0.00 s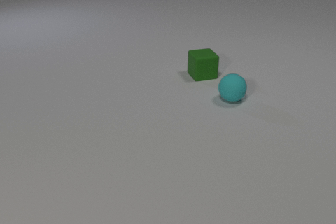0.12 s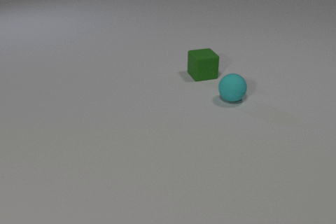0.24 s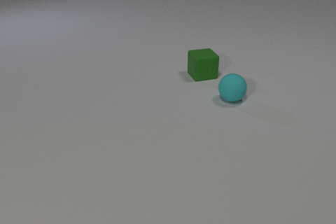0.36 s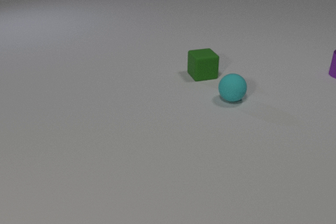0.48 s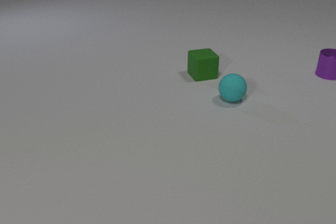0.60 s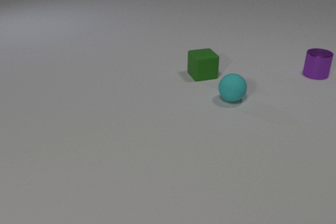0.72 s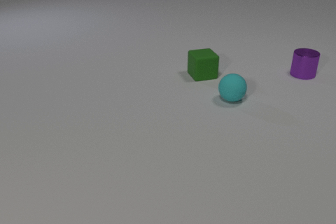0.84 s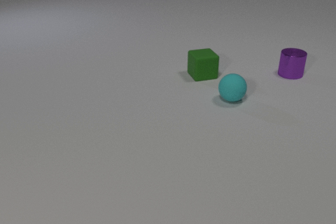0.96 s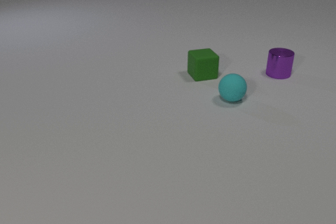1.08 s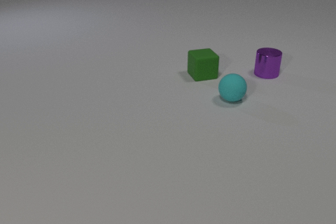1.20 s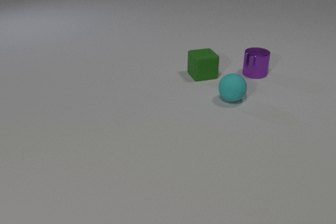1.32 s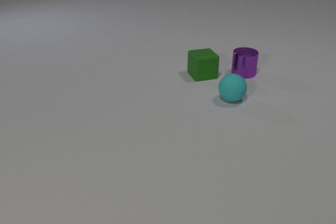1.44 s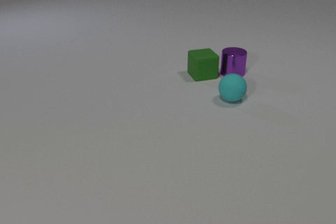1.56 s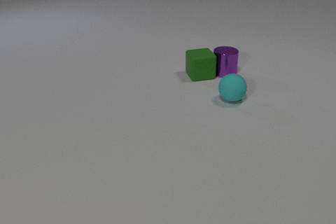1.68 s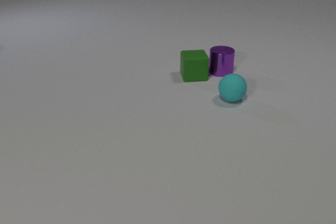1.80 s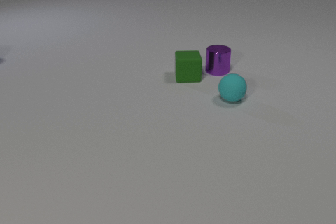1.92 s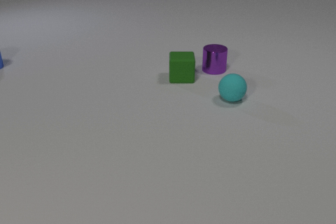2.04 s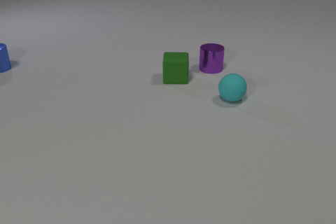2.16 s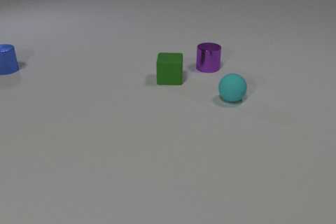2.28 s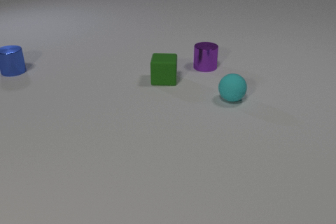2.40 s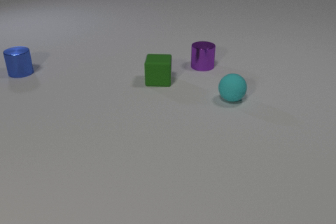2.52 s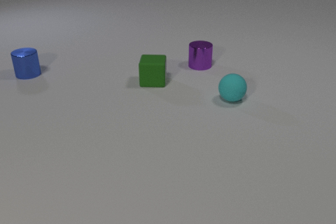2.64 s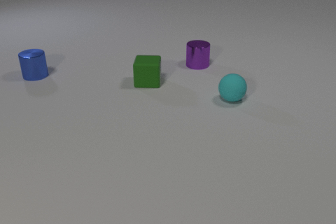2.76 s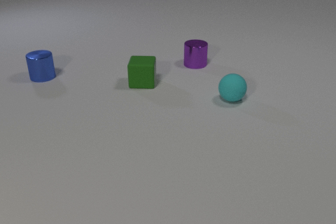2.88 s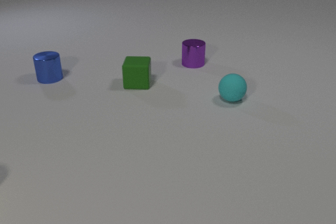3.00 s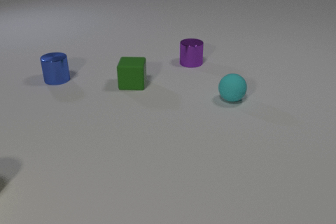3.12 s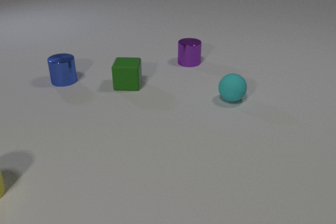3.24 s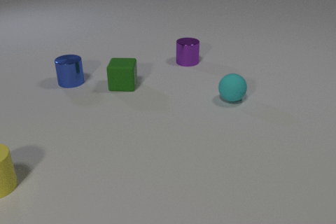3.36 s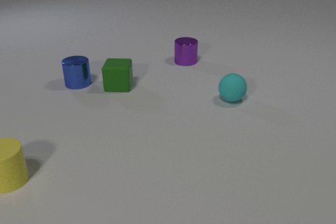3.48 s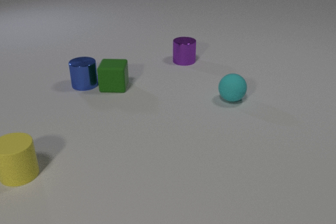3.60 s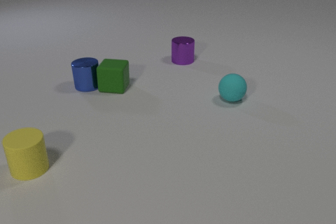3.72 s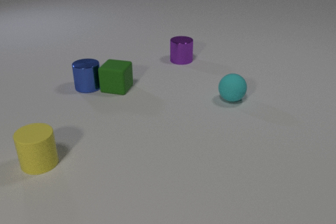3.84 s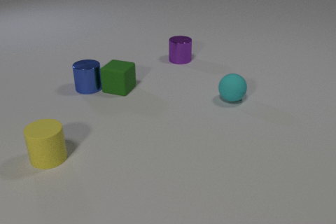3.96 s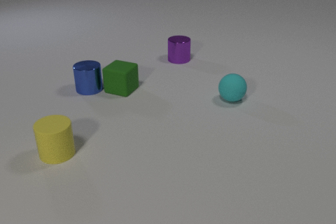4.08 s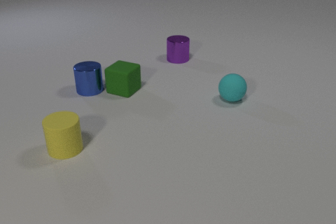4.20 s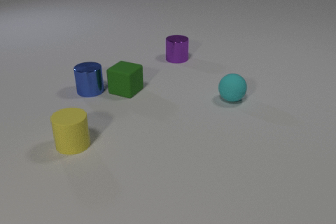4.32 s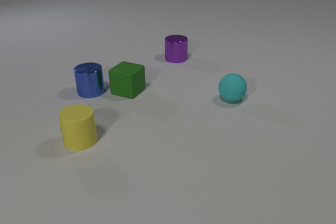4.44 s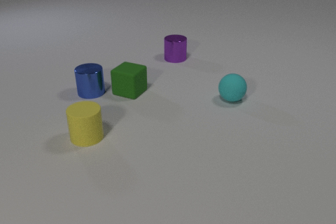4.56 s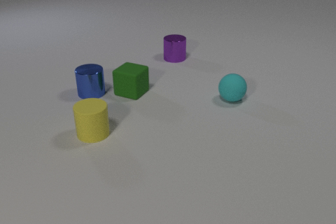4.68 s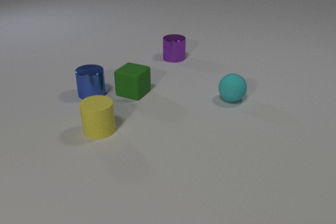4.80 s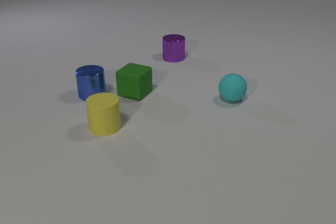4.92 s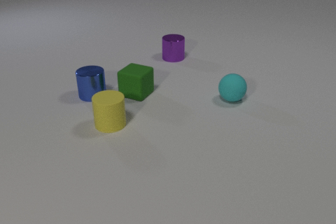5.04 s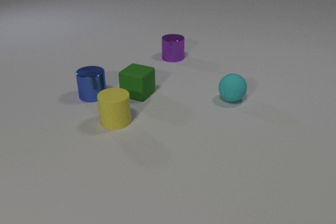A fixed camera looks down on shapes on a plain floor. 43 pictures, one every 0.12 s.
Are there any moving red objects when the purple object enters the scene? no.
How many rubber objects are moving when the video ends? 2.
Are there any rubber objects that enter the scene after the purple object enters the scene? yes.
0.00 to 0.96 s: The purple metal cylinder comes in at the right edge, slides to the left.
0.96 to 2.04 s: The purple metal cylinder slides to the left. The green rubber cube slides to the left. The blue metal cylinder comes in at the left edge, slides toward the camera and to the right. The purple metal cylinder and the green rubber cube collide.
2.04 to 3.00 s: The purple metal cylinder slides to the left and away from the camera. The green rubber cube slides to the left. The blue metal cylinder slides to the right and toward the camera.
3.00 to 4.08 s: The purple metal cylinder slides to the left and away from the camera. The green rubber cube slides toward the camera and to the left, spins so that its near face slides to the left, clockwise seen from above. The blue metal cylinder slides toward the camera and to the right. The yellow rubber cylinder comes in at the left edge, slides to the right and away from the camera. The green rubber cube and the blue metal cylinder collide.
4.08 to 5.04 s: The purple metal cylinder slides to the left. The green rubber cube slides to the right and toward the camera. The blue metal cylinder slides toward the camera. The yellow rubber cylinder slides to the right and away from the camera.
